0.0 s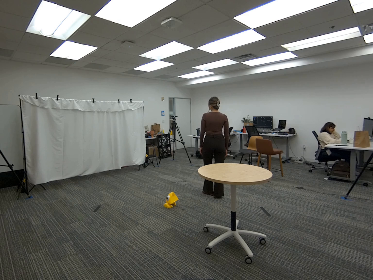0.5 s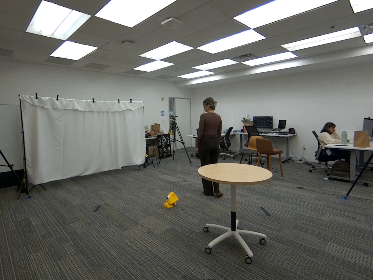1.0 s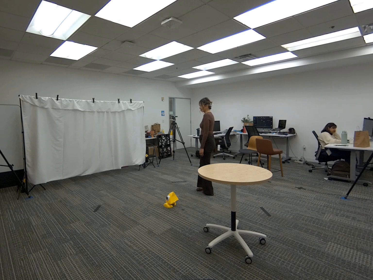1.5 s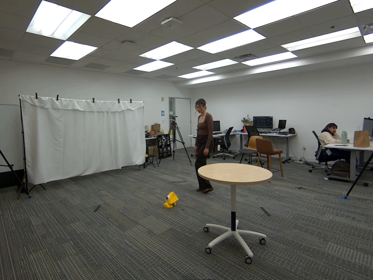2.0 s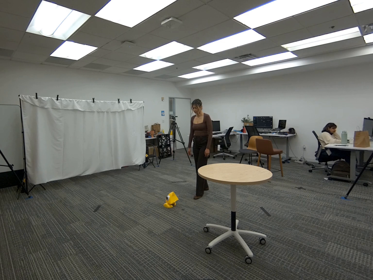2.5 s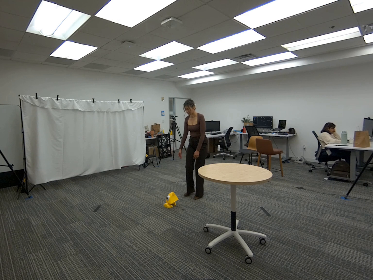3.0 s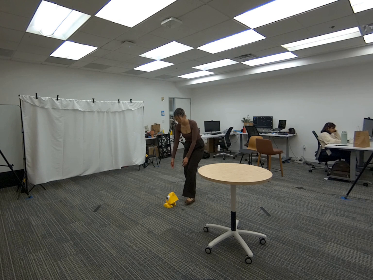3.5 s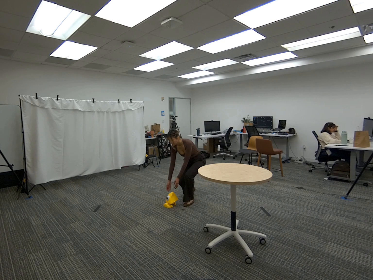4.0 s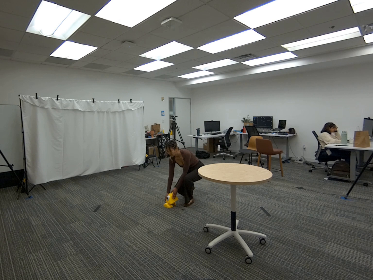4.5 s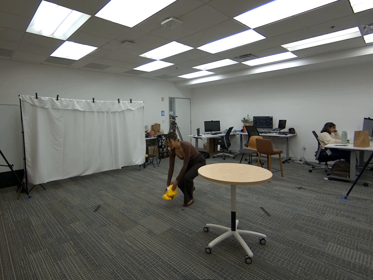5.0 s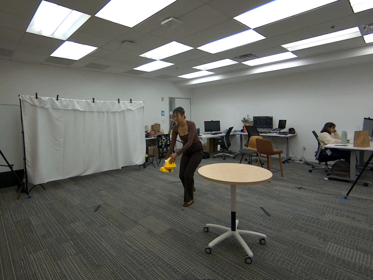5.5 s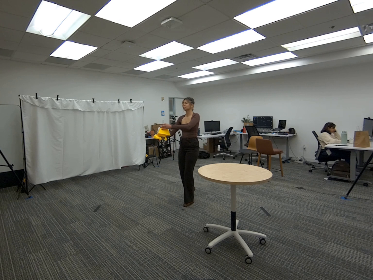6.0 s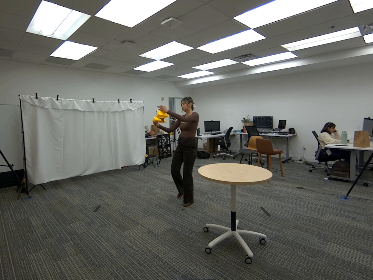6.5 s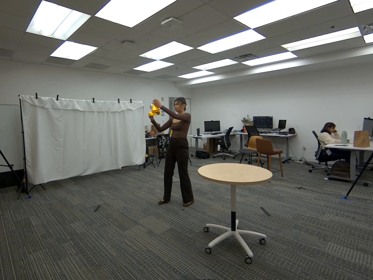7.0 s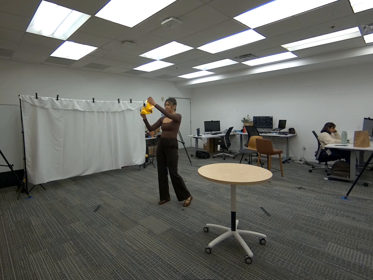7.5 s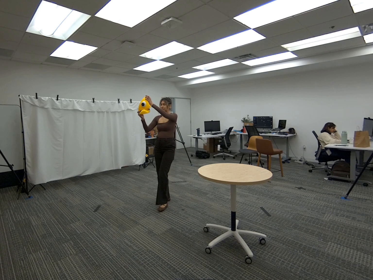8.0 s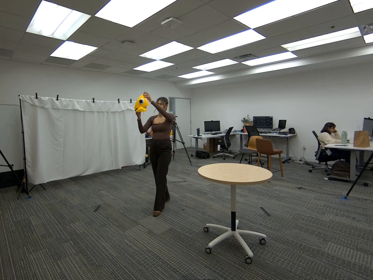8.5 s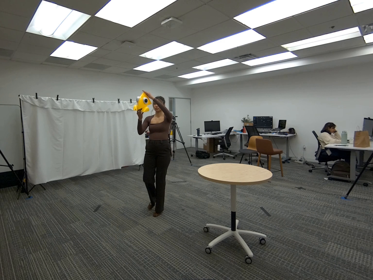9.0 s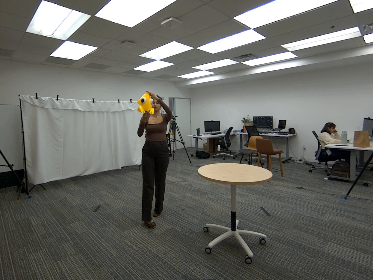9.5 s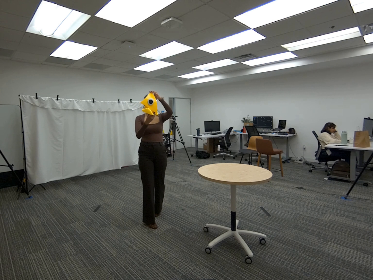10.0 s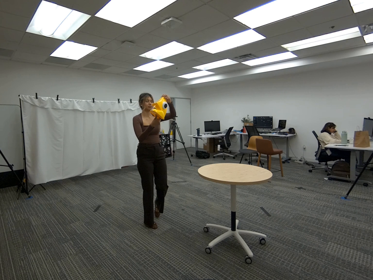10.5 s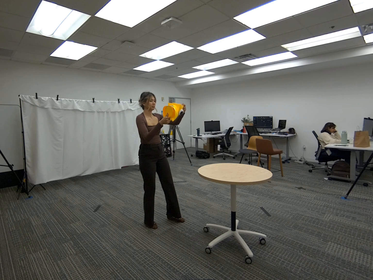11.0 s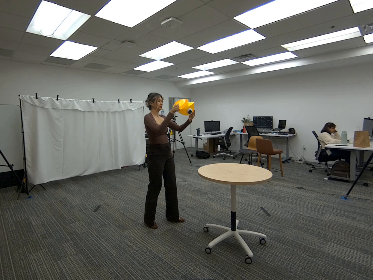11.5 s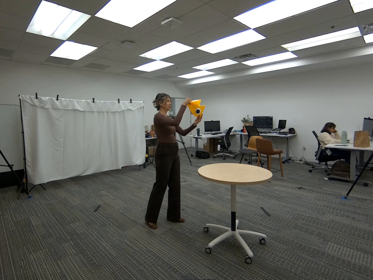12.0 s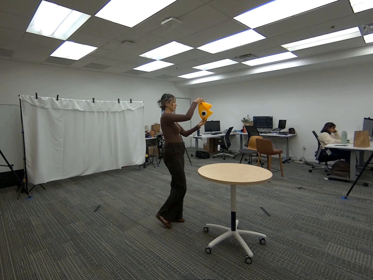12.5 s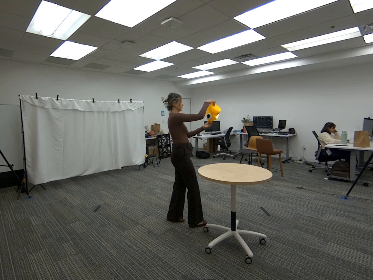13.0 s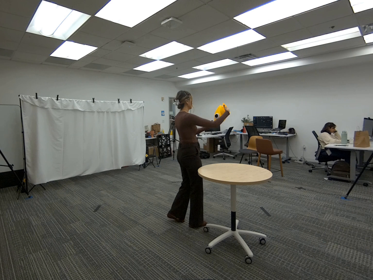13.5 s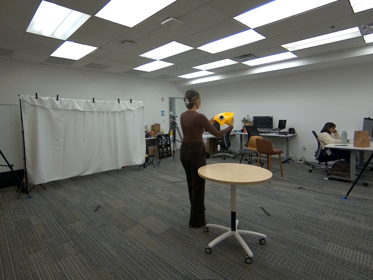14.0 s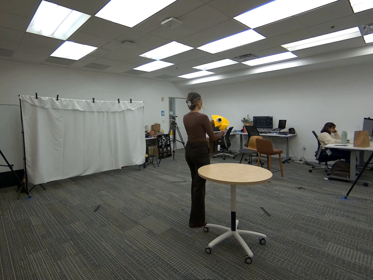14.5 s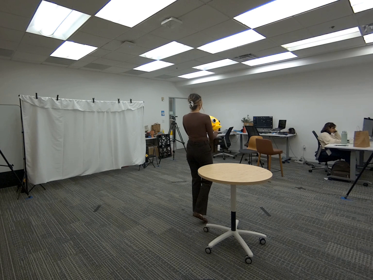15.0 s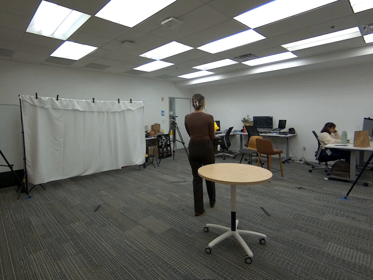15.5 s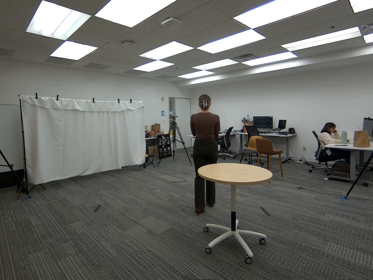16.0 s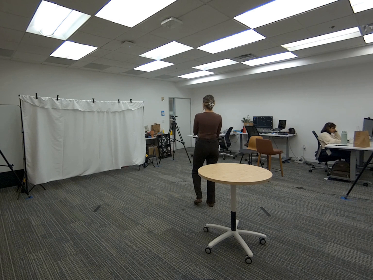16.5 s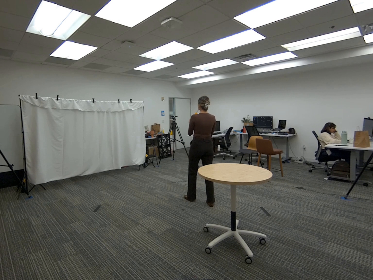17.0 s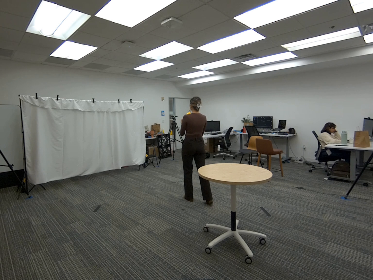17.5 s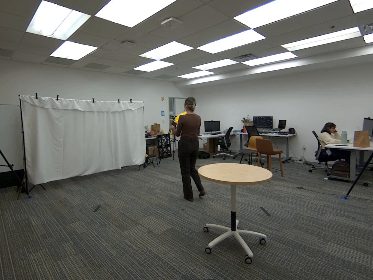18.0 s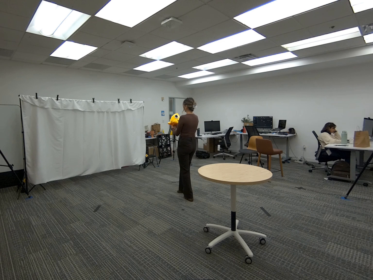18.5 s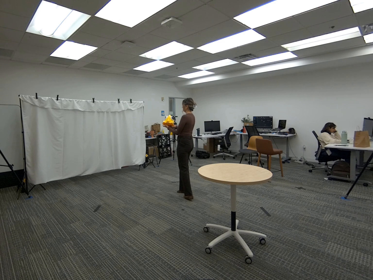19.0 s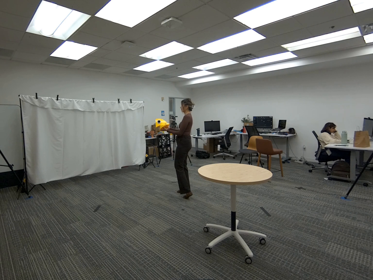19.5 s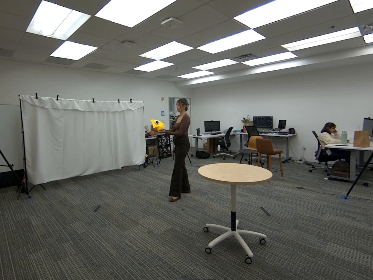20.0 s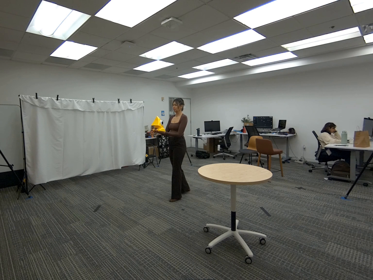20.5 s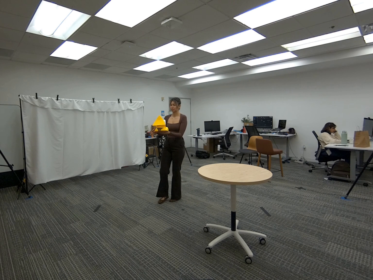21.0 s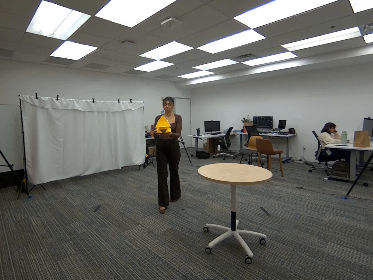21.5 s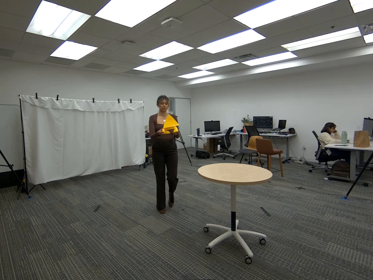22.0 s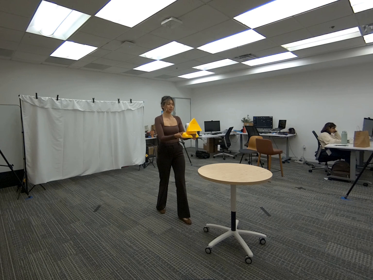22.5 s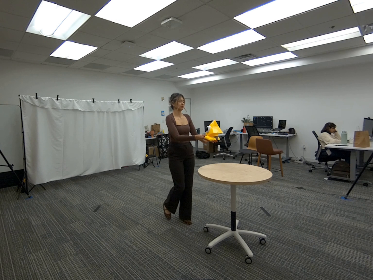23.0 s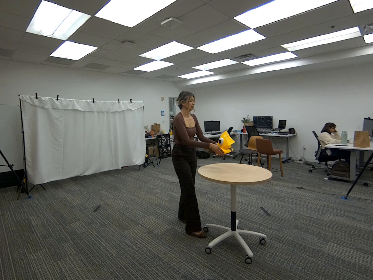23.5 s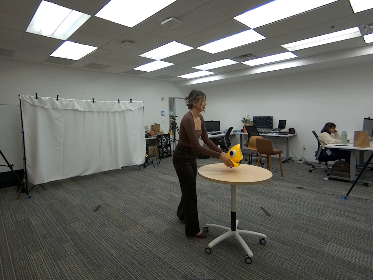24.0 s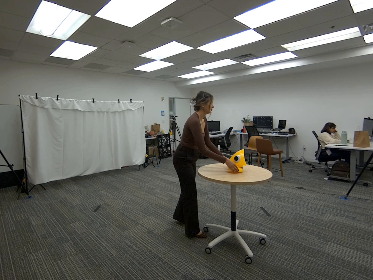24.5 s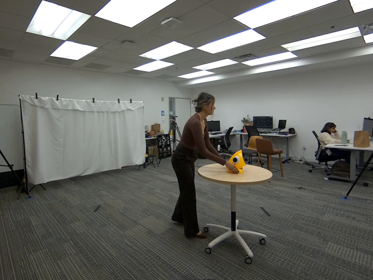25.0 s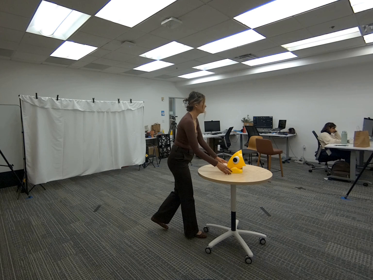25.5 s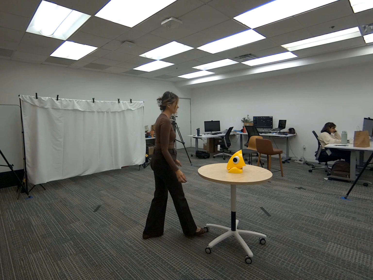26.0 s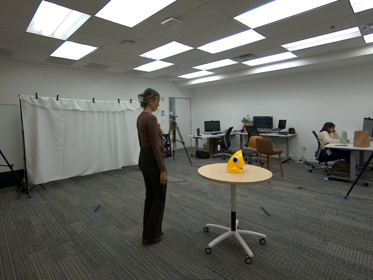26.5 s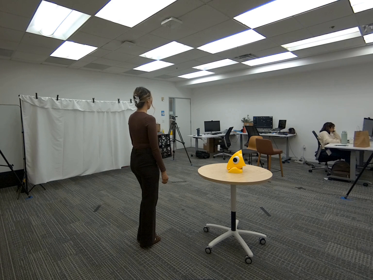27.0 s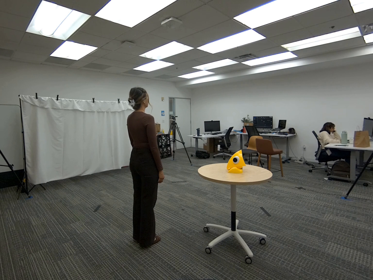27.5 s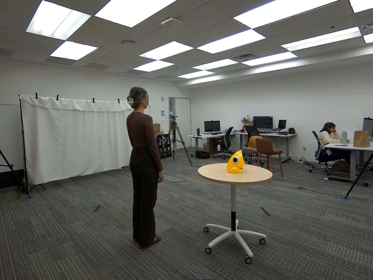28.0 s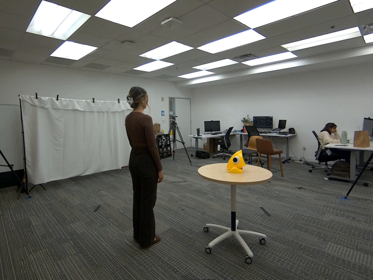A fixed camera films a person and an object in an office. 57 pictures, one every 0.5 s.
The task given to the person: Walk over to the yellow toy on the ground and pick up the yellow toy using both hands. Rotate the toy a few times and place the toy on the round table.
